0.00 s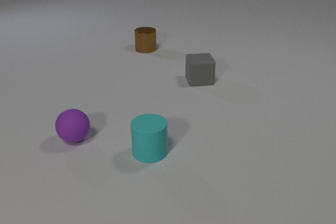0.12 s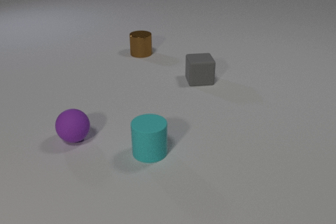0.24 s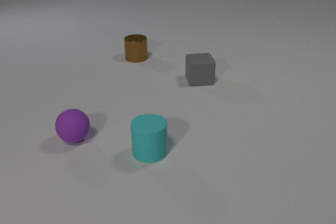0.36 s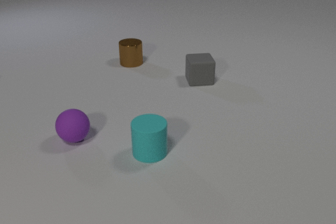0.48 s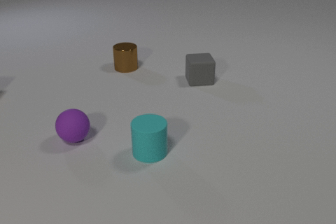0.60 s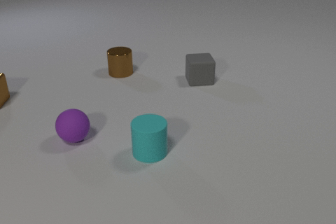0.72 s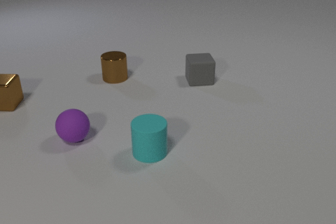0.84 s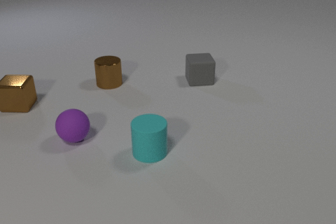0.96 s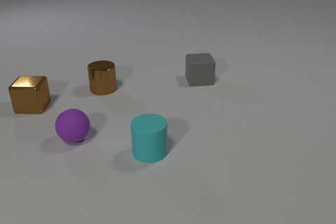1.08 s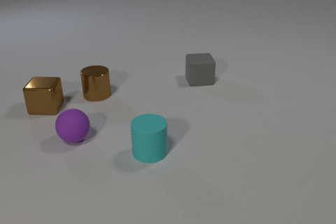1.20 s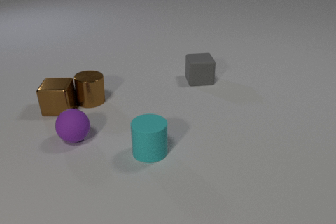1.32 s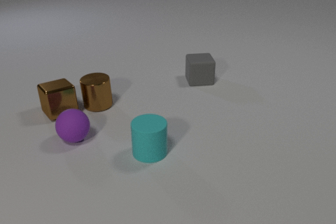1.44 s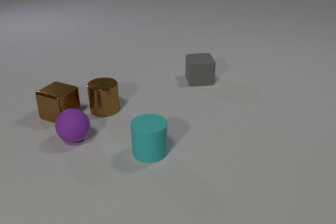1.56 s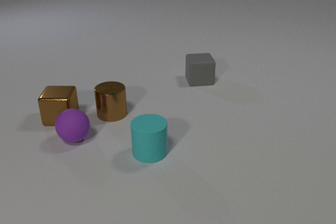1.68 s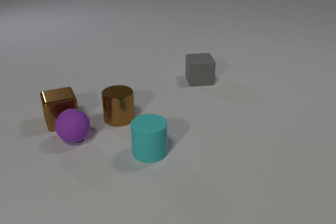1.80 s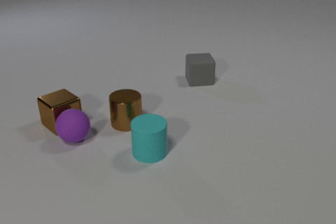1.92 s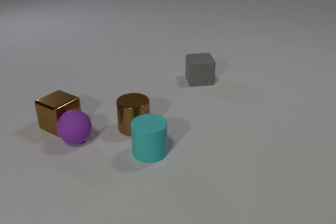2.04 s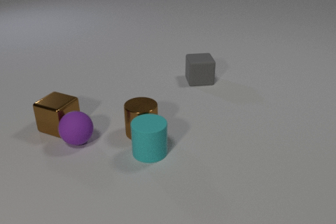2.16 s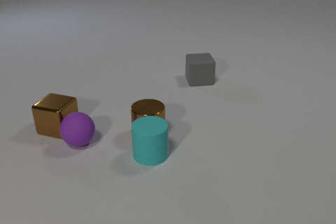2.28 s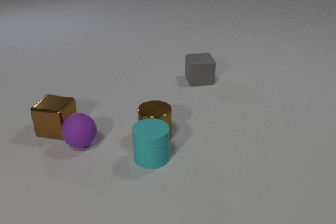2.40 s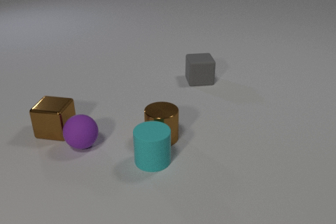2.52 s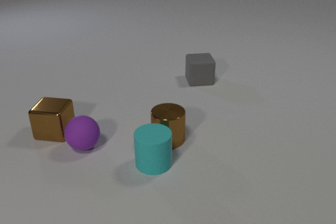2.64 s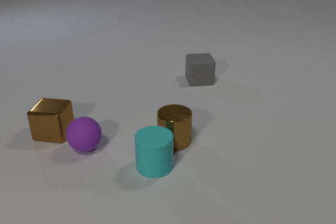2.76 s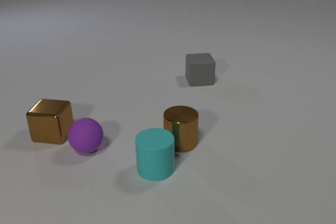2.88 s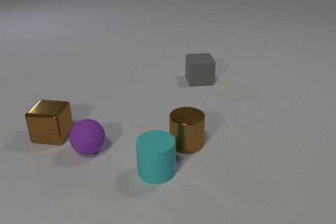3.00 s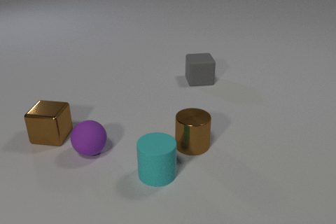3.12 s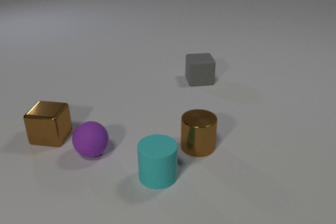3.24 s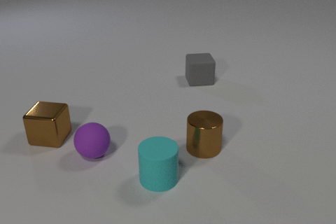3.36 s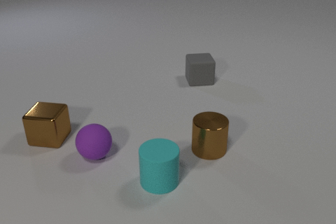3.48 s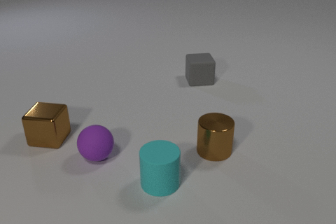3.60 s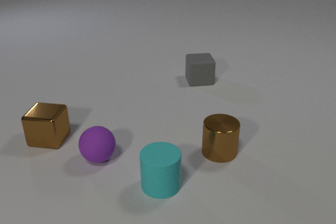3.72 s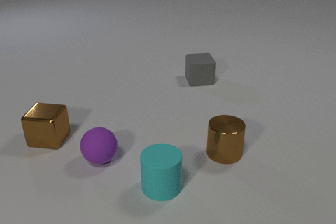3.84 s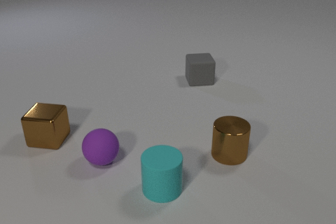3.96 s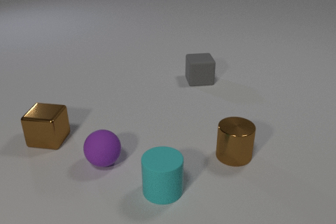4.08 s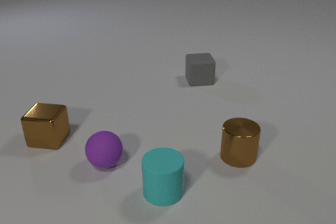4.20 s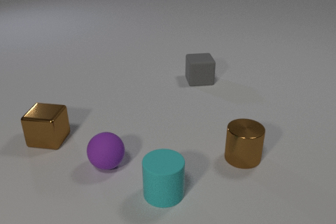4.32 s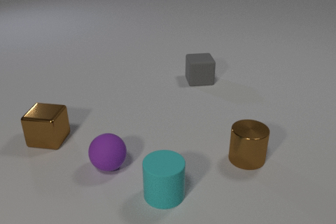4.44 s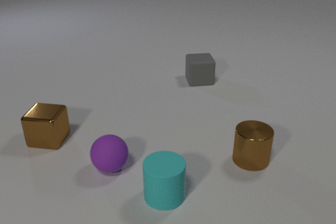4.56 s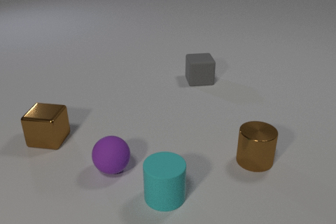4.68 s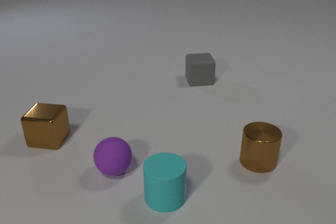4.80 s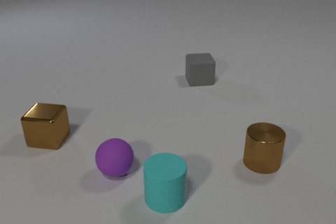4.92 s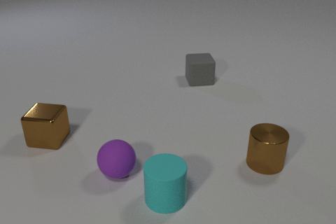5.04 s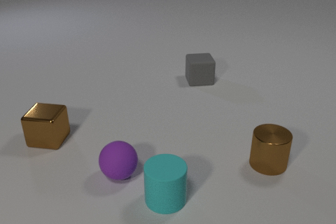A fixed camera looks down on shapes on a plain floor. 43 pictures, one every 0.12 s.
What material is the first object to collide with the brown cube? metal.
How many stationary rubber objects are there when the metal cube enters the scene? 3.
How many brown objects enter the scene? 1.
0.00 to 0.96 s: The brown metal cube comes in at the left edge, slides to the right and toward the camera. The brown metal cylinder slides toward the camera and to the left.
0.96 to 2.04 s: The brown metal cube slides toward the camera and to the right, spins so that its near face slides to the right, counterclockwise seen from above. The brown metal cylinder slides toward the camera and to the right. The brown metal cube and the brown metal cylinder collide. The brown metal cube and the purple rubber sphere collide.
2.04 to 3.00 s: The brown metal cube slides toward the camera and to the left. The brown metal cylinder slides to the right and toward the camera. The purple rubber sphere rolls toward the camera and to the right. The cyan rubber cylinder slides toward the camera. The brown metal cylinder and the cyan rubber cylinder collide.
3.00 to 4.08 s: The brown metal cylinder slides to the right. The purple rubber sphere rolls toward the camera and to the right. The cyan rubber cylinder slides toward the camera.
4.08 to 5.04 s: The brown metal cylinder slides to the right. The purple rubber sphere rolls toward the camera and to the right. The cyan rubber cylinder slides toward the camera.
